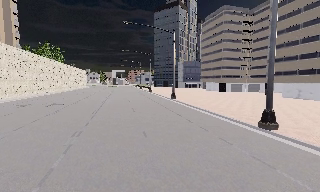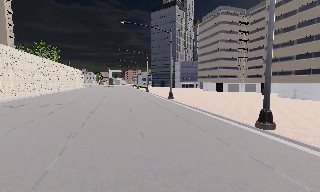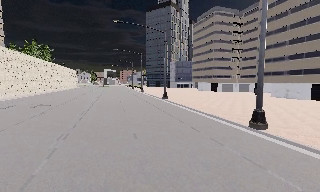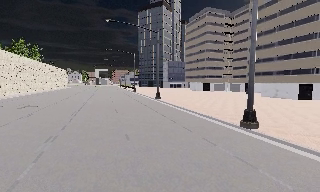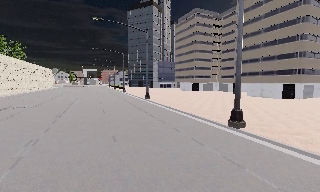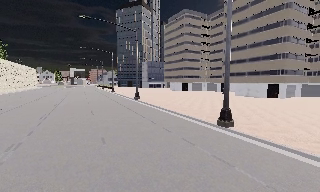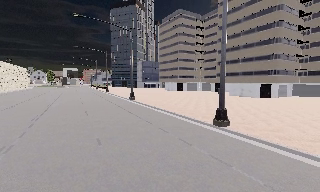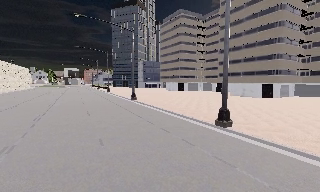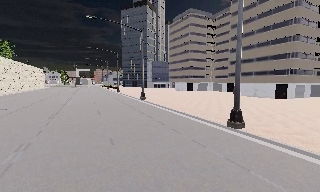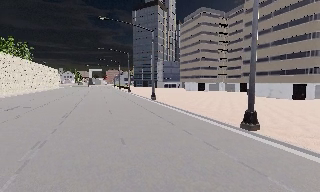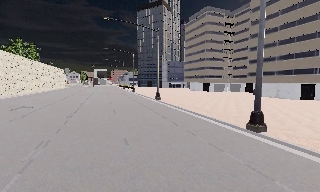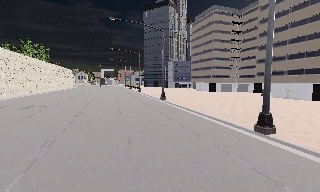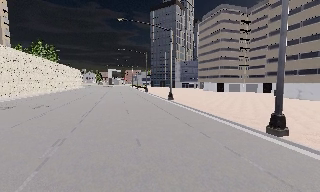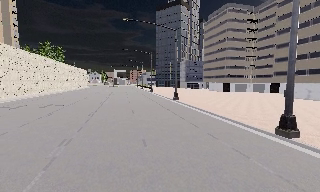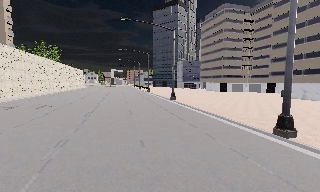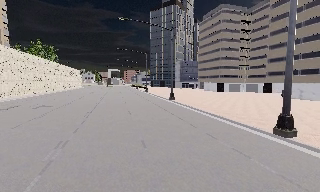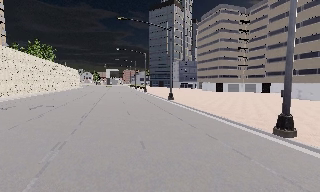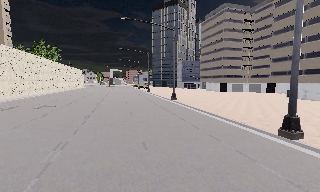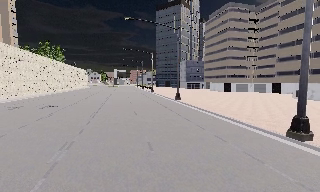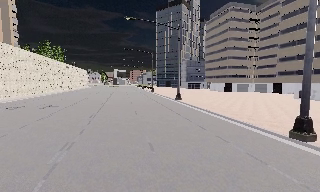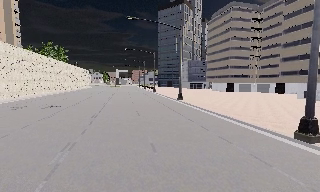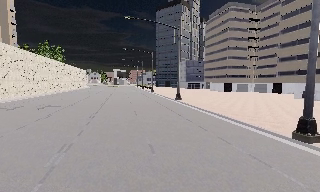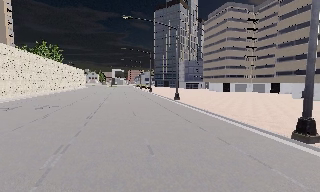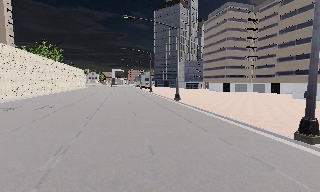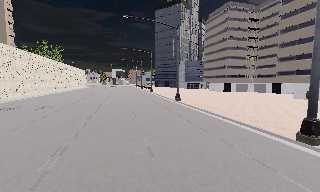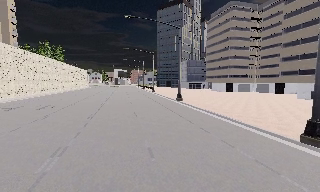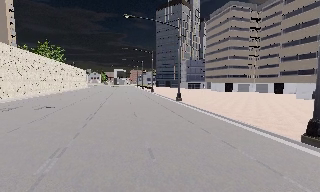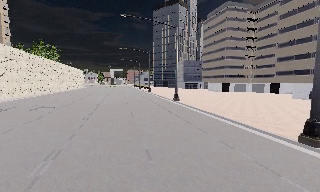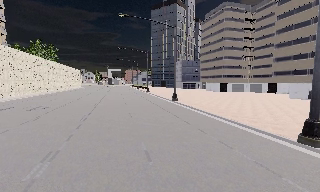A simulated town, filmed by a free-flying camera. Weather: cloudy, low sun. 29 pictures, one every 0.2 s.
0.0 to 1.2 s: The camera pans to its right, which is clockwise from overhead, by about 15 degrees. It travels forward, about 0.5 m, so what stands in front looms larger.
1.2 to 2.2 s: The scene slides to the right, as the camera pans about 10 degrees to its left.
2.2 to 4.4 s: The camera travels forward and to its left, about 1 m, so what stands in front looms larger.
4.4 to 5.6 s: The camera travels forward, about 0.5 m, so what stands in front looms larger.
The film runs forward here.
